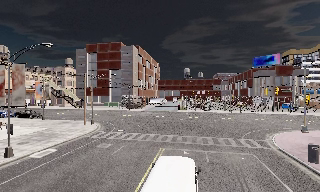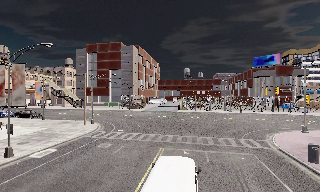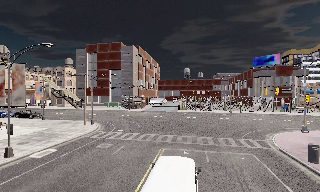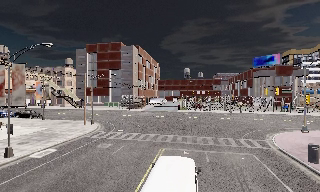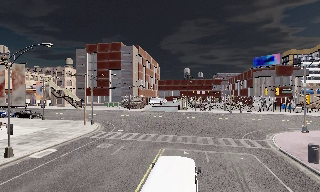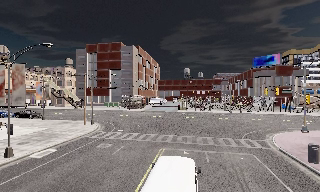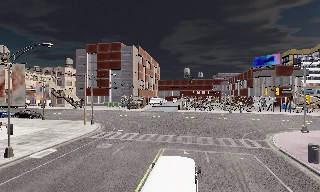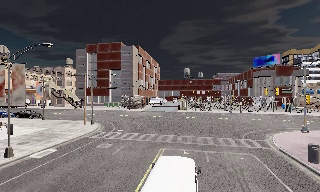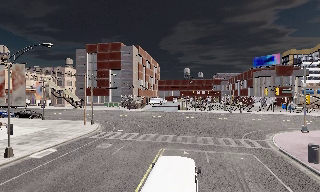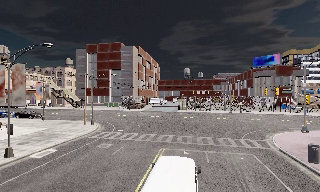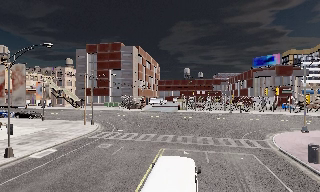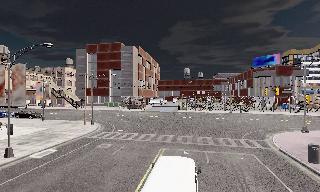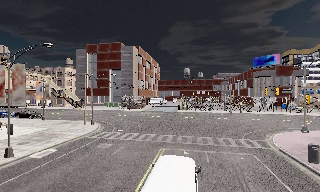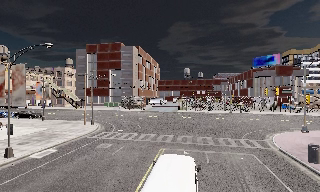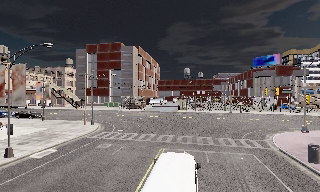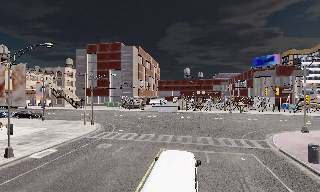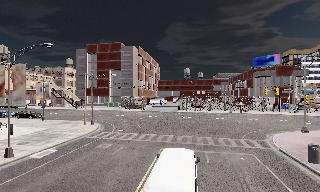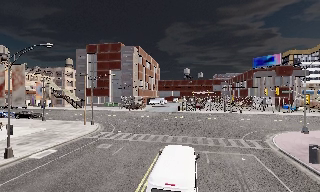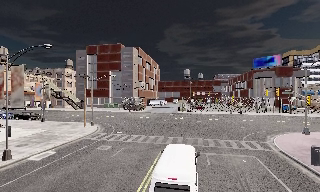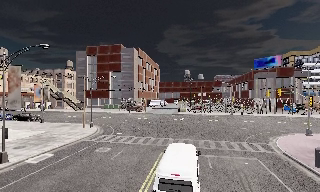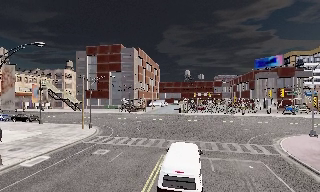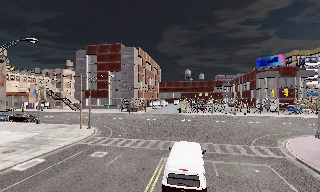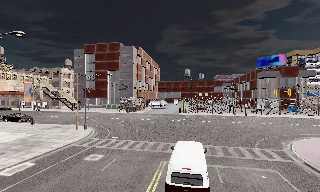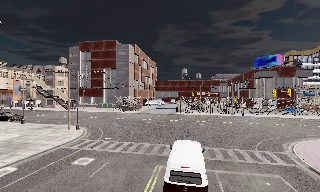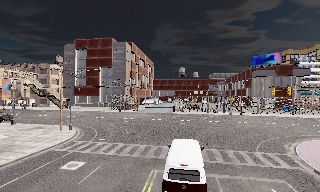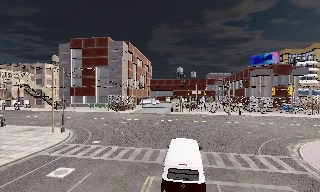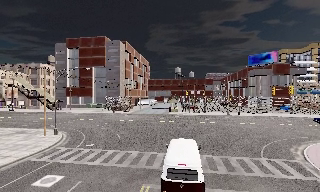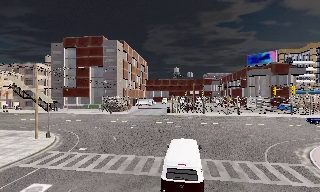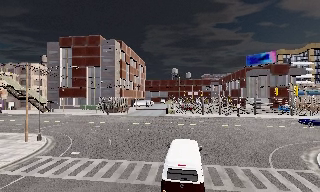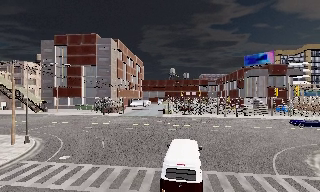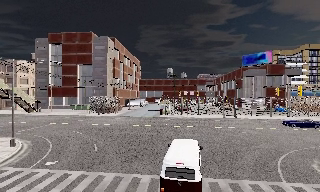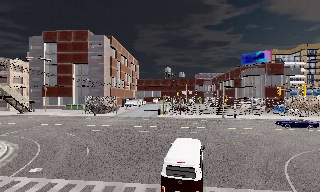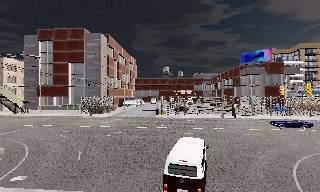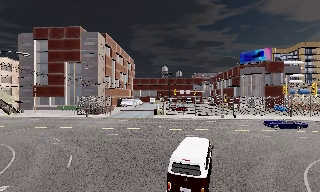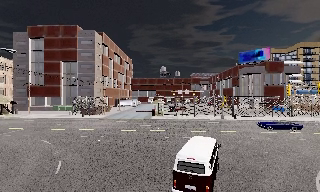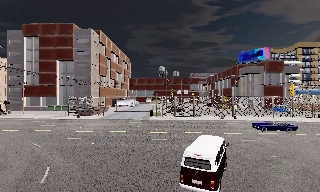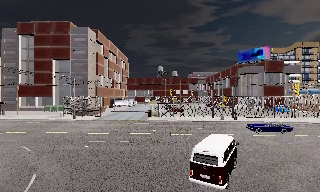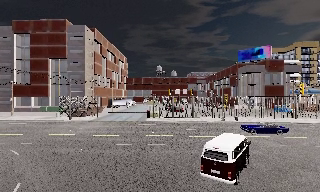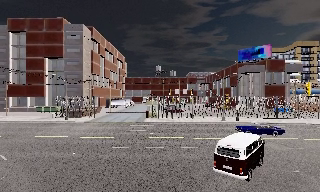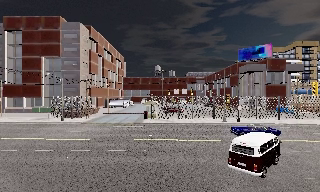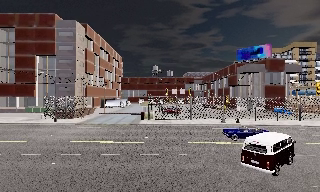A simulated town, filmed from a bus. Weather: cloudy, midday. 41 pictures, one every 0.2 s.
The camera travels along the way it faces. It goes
forward.
0.0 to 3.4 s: The camera keeps its place and its aim.
3.4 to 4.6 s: The camera travels forward, about 3 m, so what stands in front looms larger. It gains speed.
4.6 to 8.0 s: The camera swings to its right by about 10 degrees, and the scene slides to the left. It travels forward, about 15 m, so what stands in front looms larger.
The film runs forward here.
